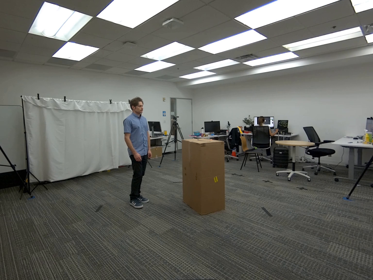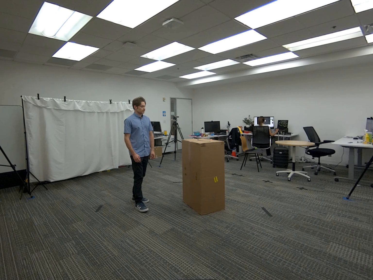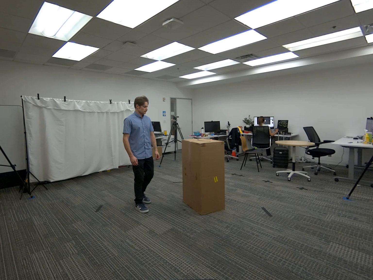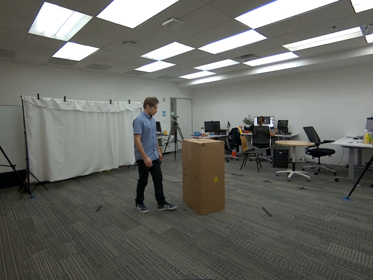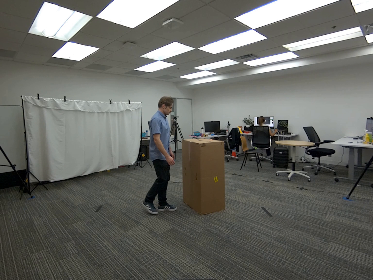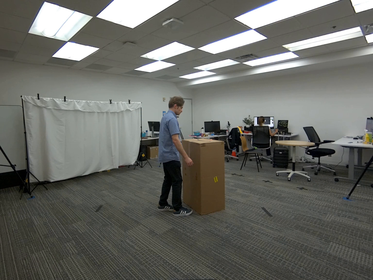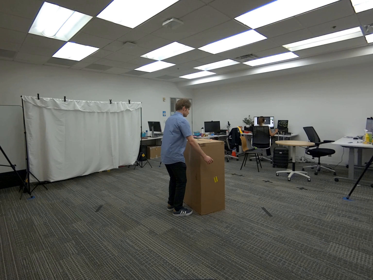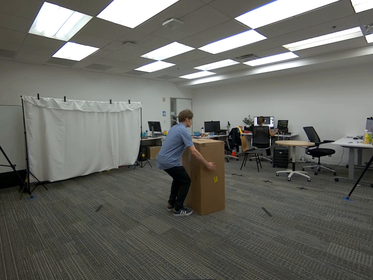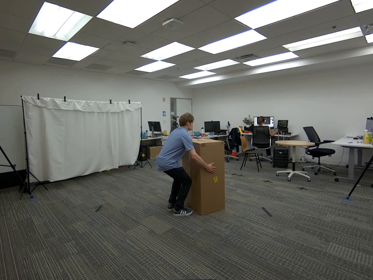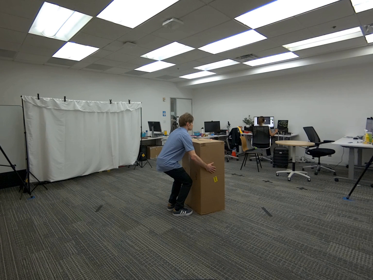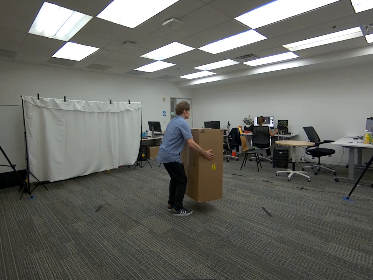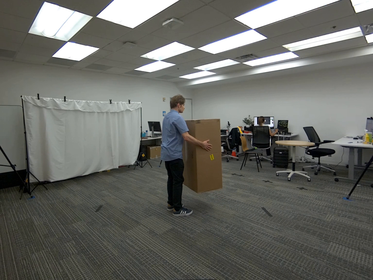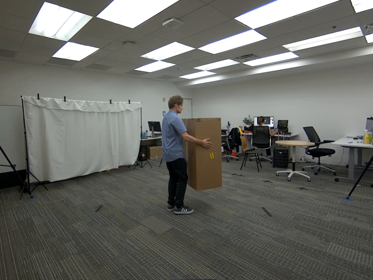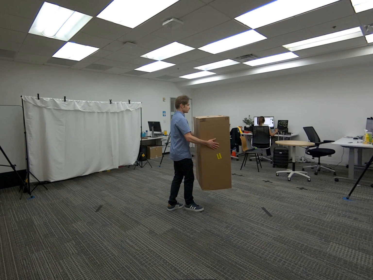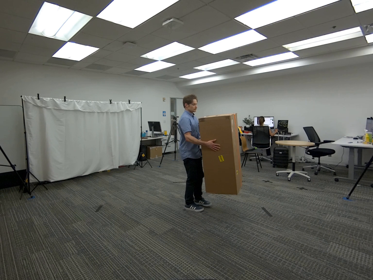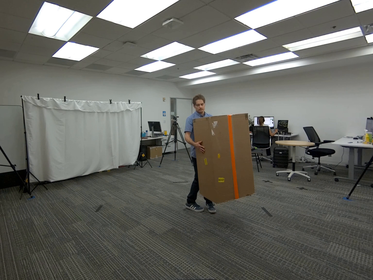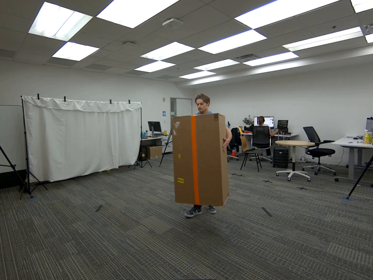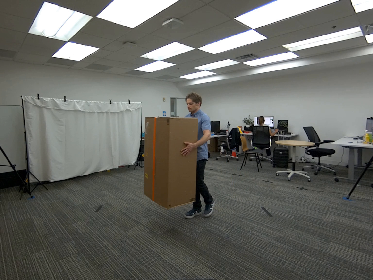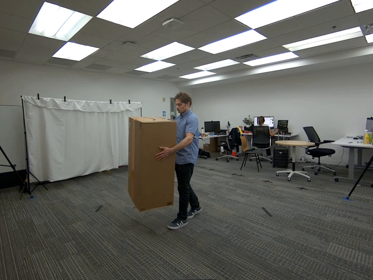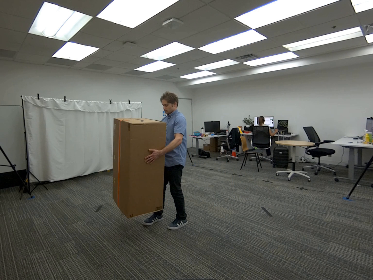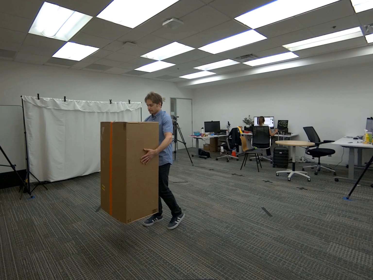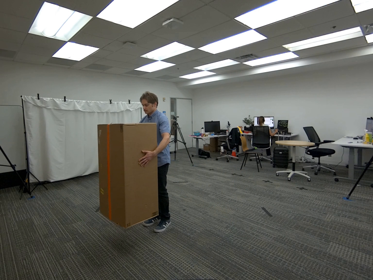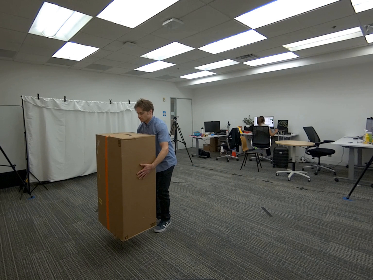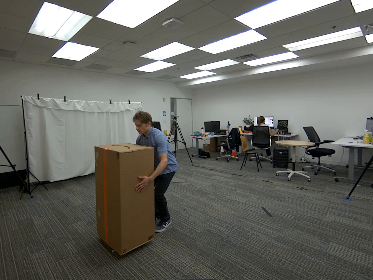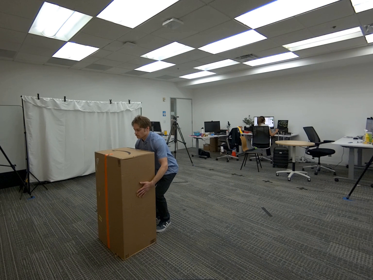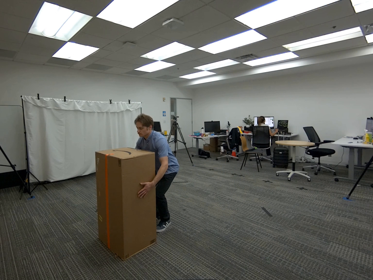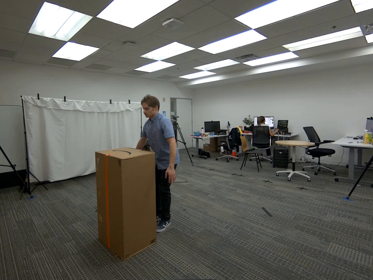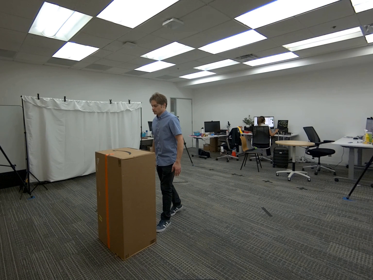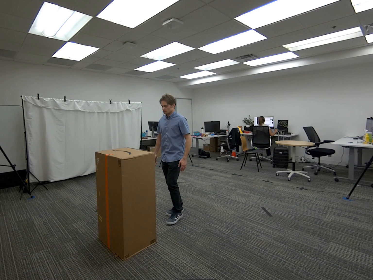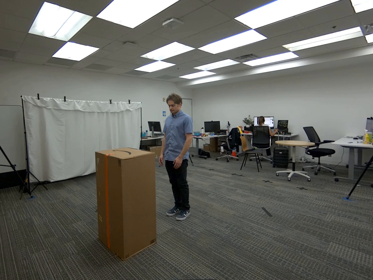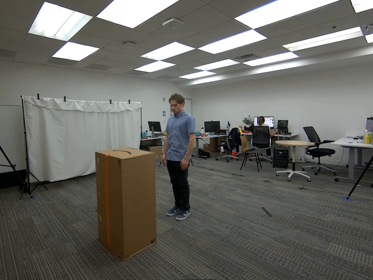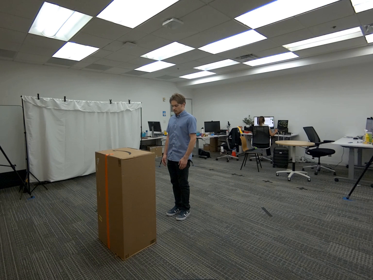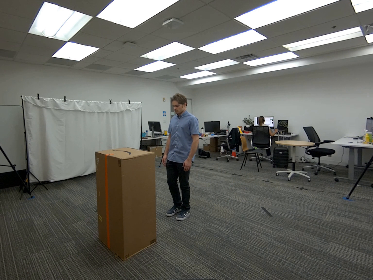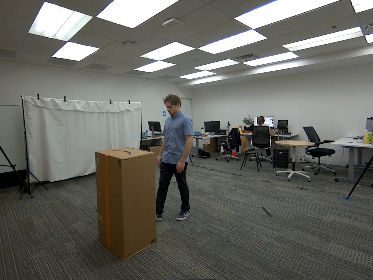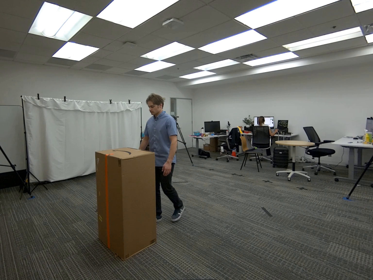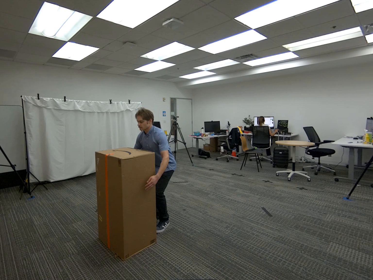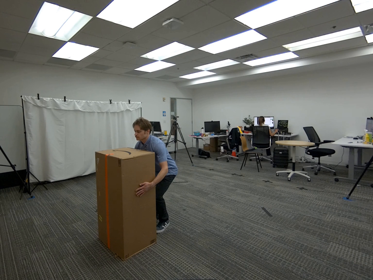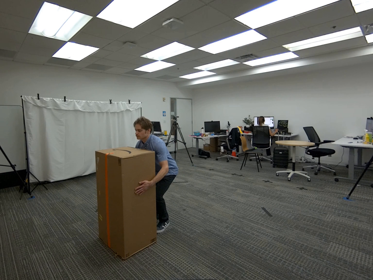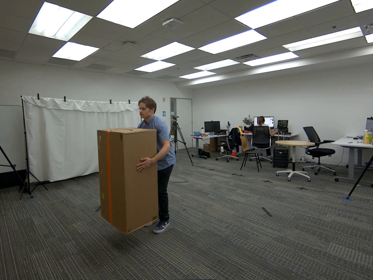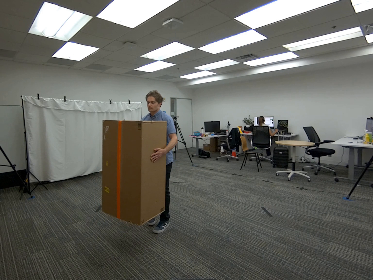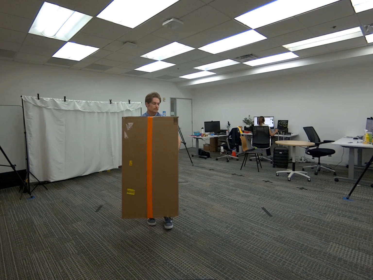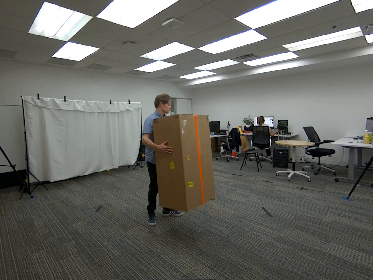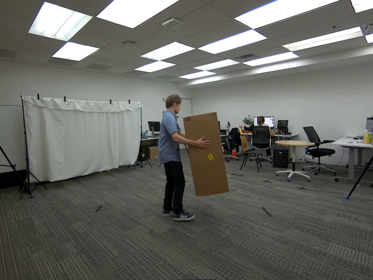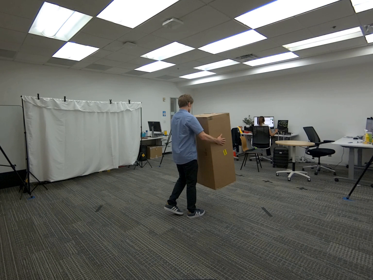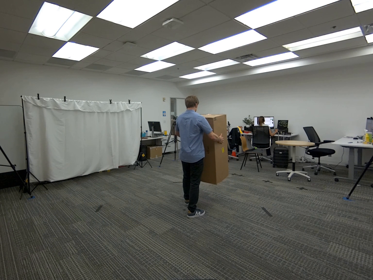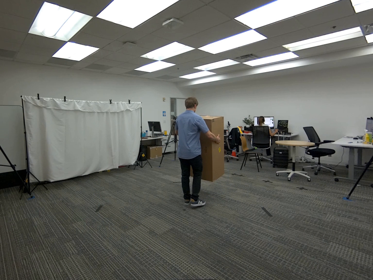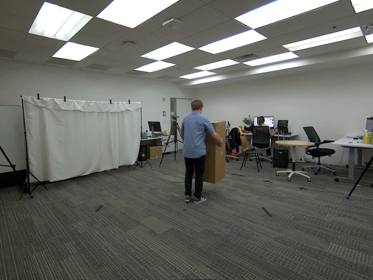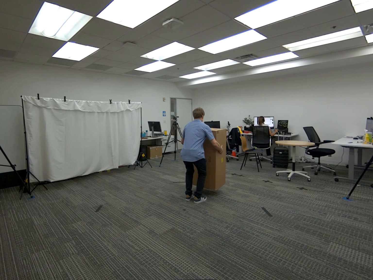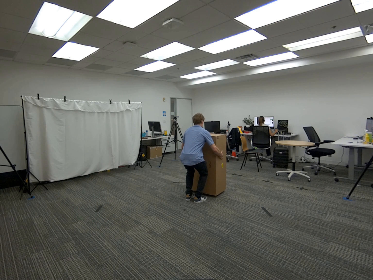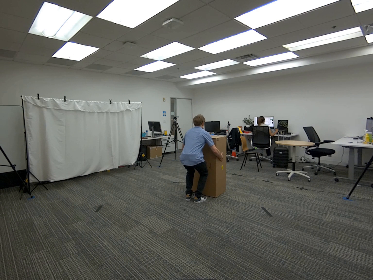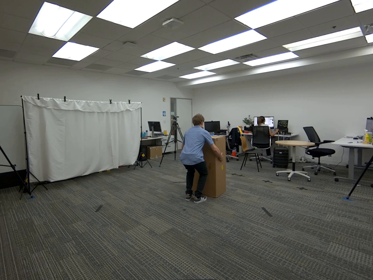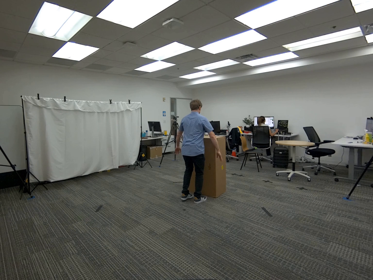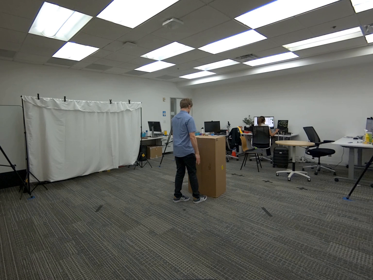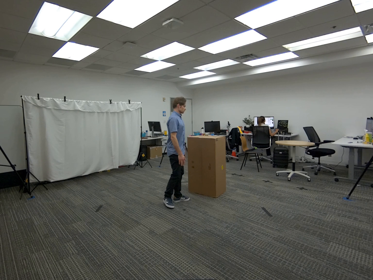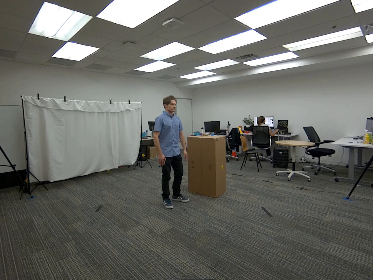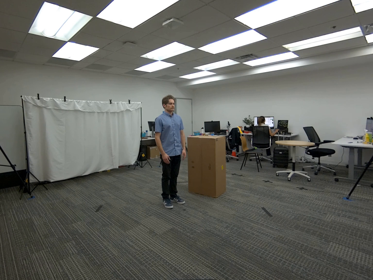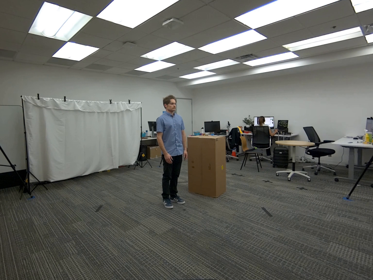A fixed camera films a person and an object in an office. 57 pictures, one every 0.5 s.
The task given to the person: Walk to the giant cardboard box positioned vertically on the ground, pick it up with both hands, hold it and walk to the other side and place it on the ground. Then grab and lift the box again, hold it and walk to the other side and place it back on the ground.
